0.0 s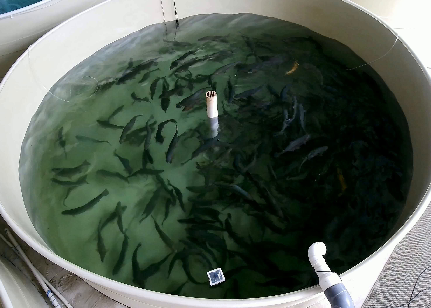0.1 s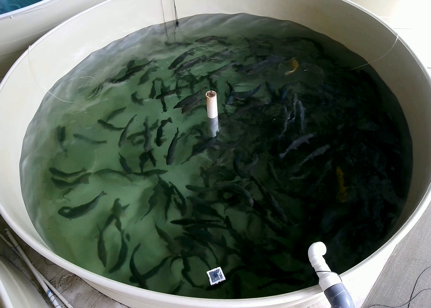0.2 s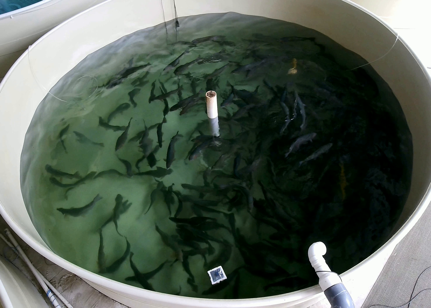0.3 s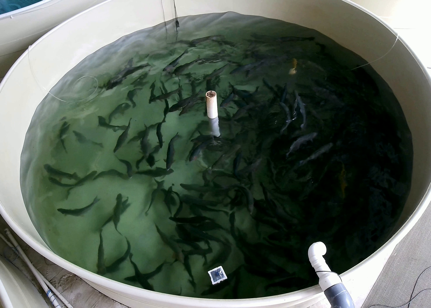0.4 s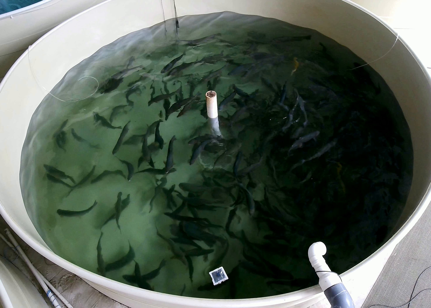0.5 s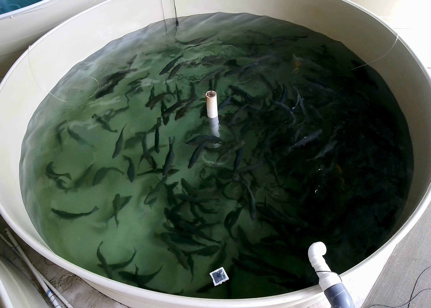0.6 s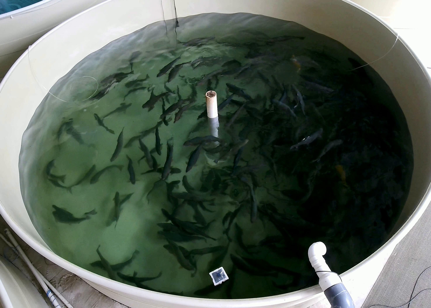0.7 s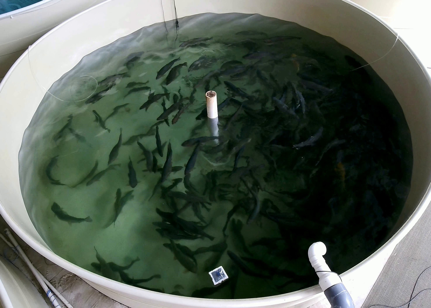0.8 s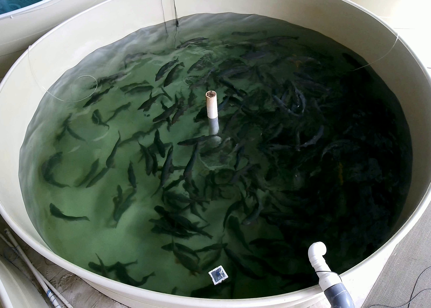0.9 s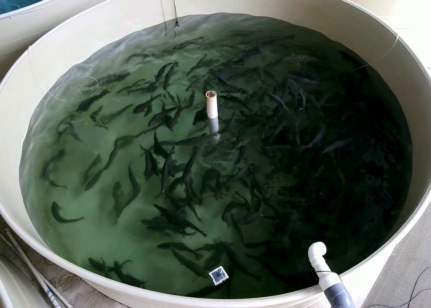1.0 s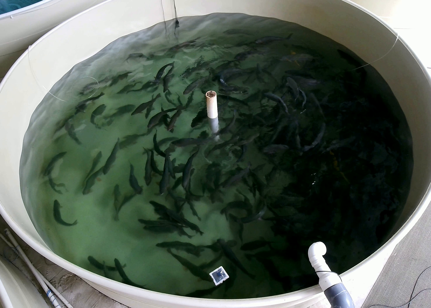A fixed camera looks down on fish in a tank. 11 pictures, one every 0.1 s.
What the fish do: Foraging.
